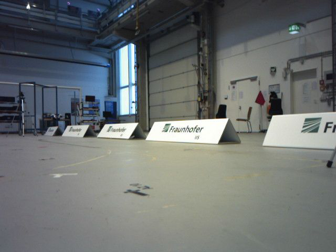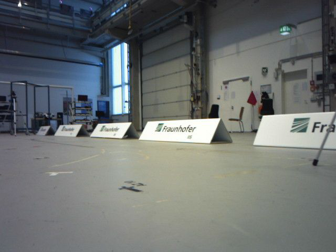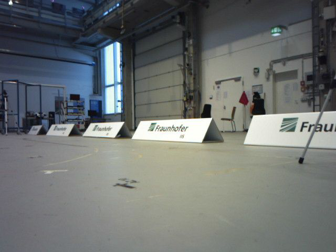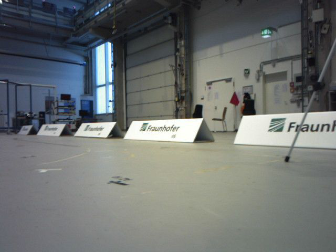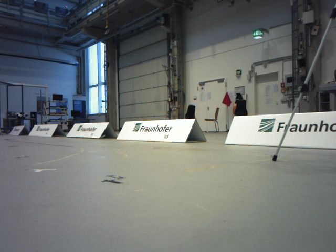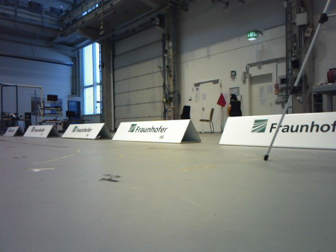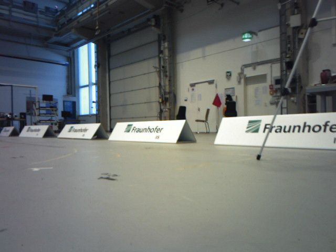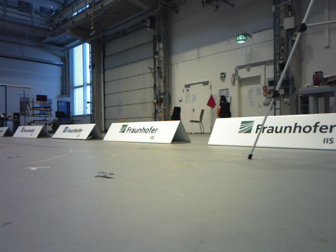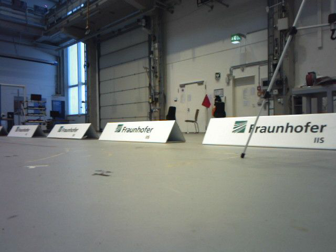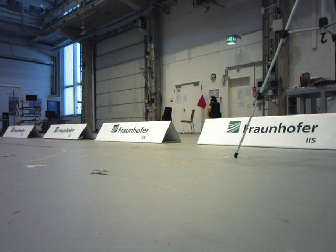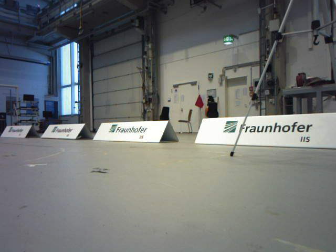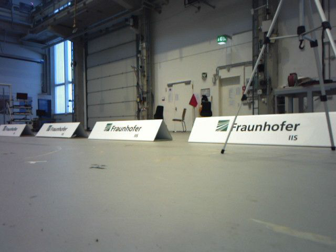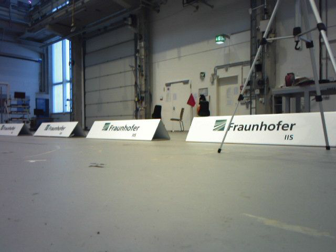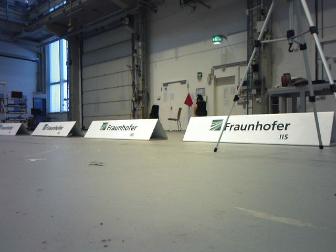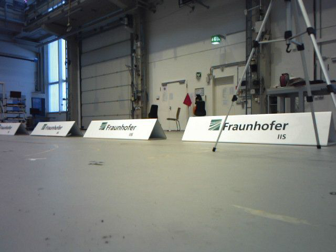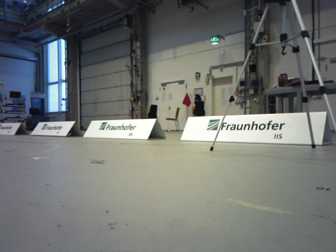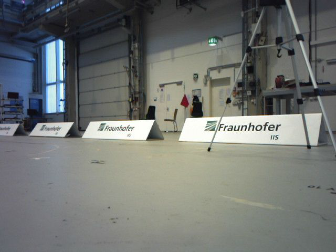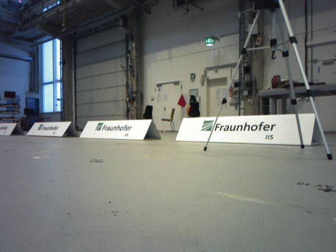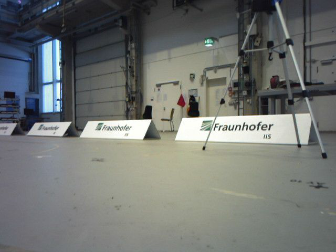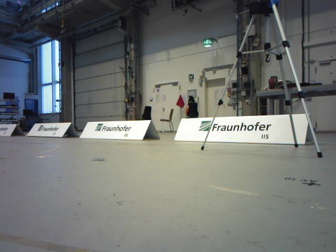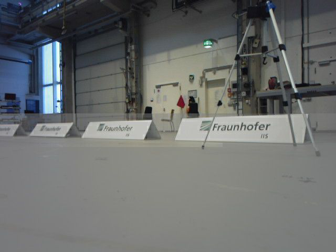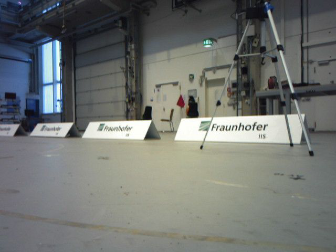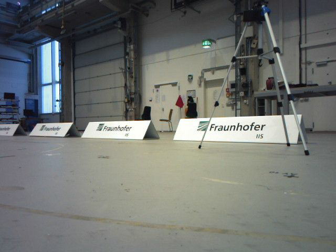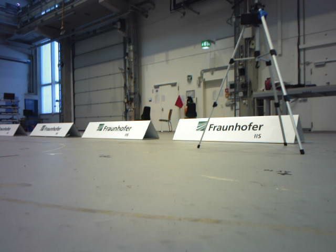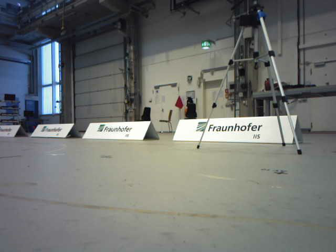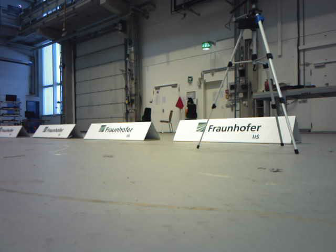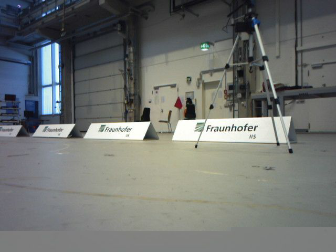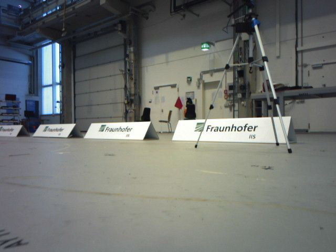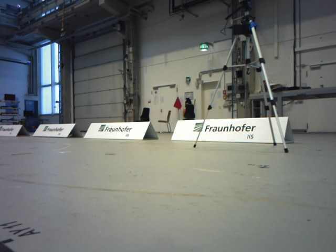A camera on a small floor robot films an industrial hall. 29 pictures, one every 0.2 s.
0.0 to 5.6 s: The camera pans to its right, which is clockwise from overhead, by about 15 degrees. It travels backward, about 1.2 m, so what stands in front gets smaller.
The film runs backward here.
